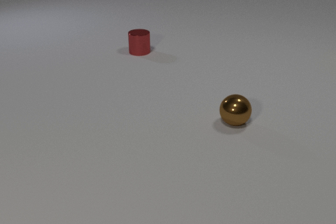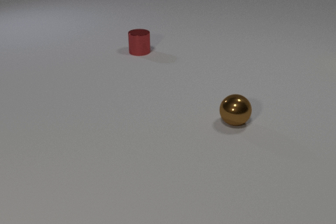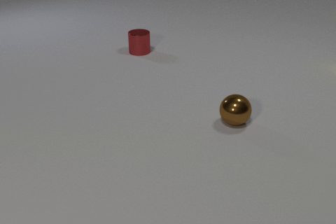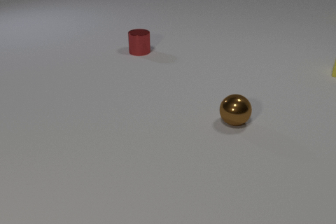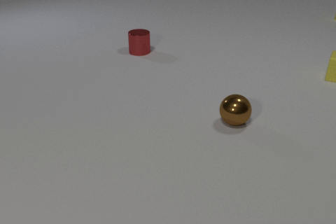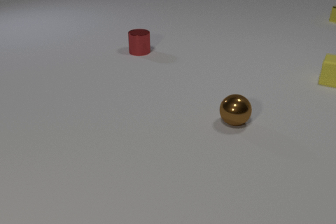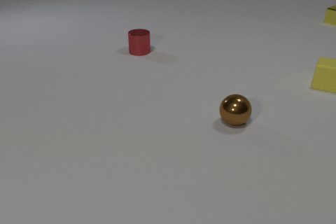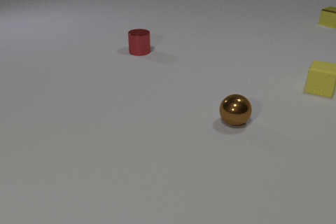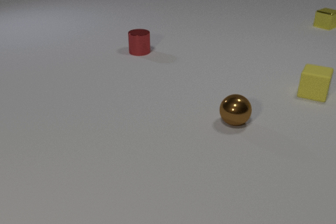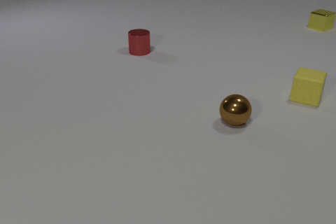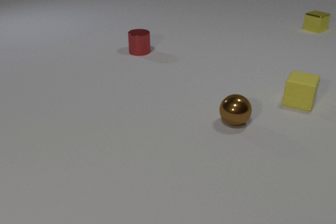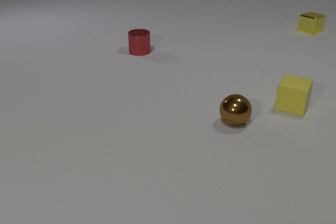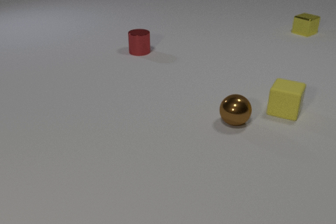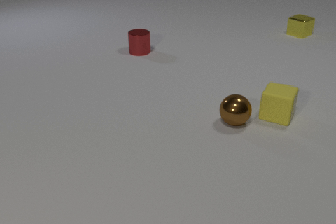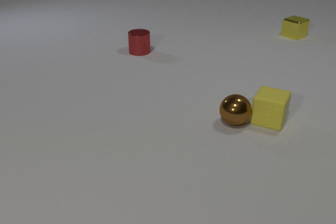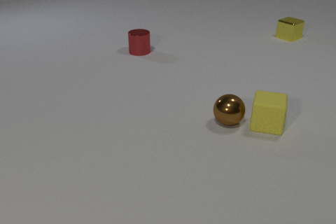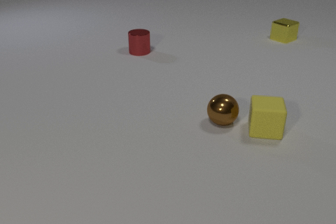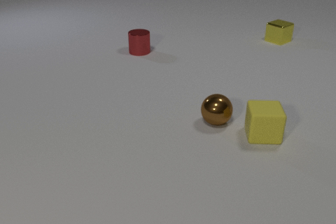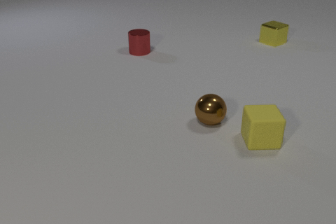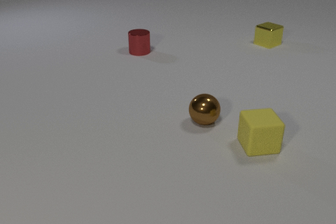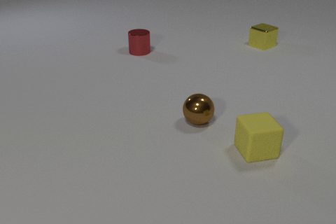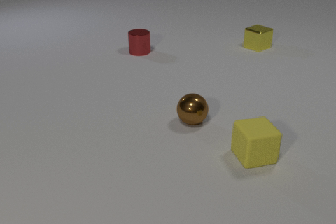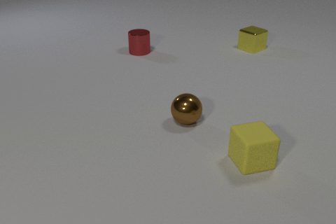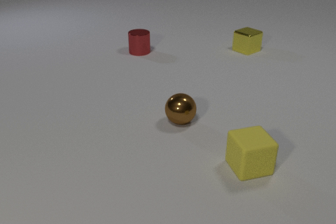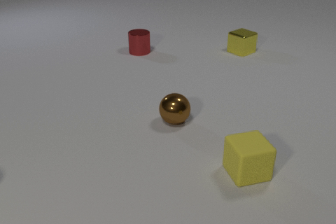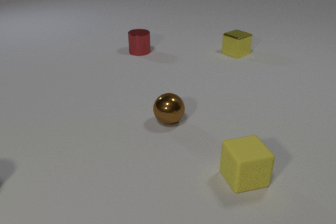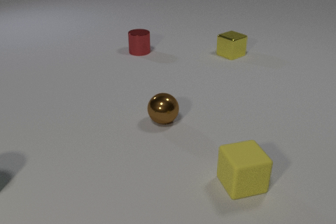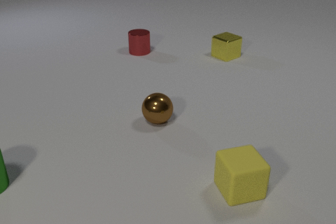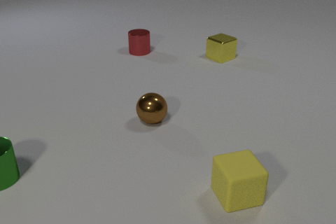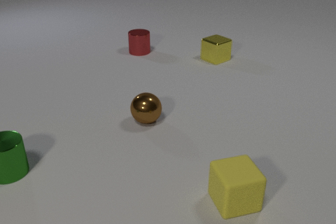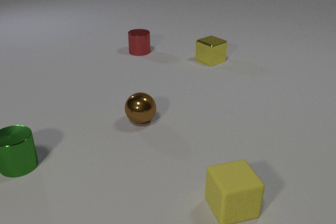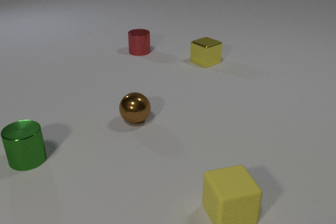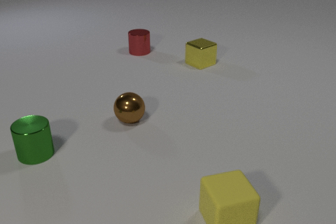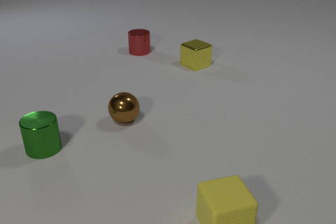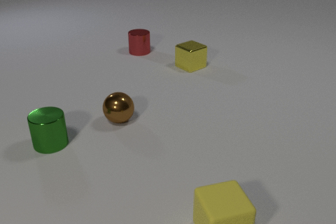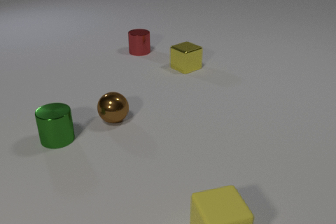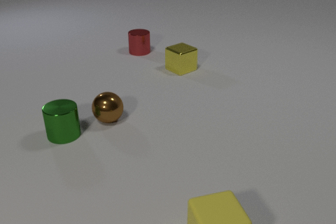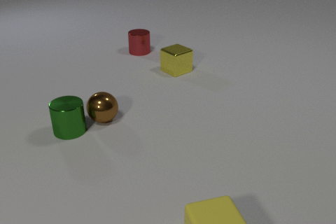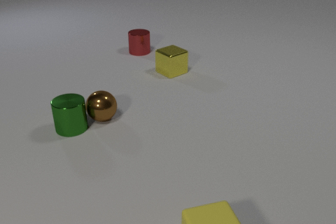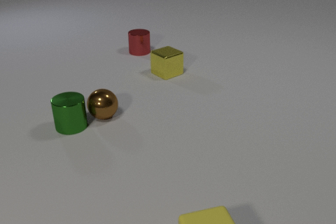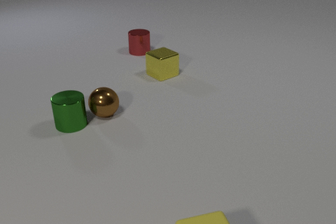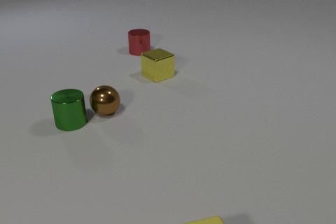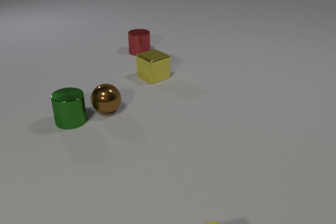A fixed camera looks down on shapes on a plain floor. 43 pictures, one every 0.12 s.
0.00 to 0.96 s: The yellow rubber cube comes in at the right edge, slides toward the camera and to the left. The yellow metal cube comes in at the right edge, slides toward the camera and to the left.
0.96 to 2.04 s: The yellow rubber cube slides toward the camera and to the left, spins so that its near face slides to the right, counterclockwise seen from above. The brown metal sphere rolls to the left. The yellow metal cube slides toward the camera and to the left. The yellow rubber cube and the brown metal sphere collide.
2.04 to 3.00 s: The yellow rubber cube slides toward the camera. The brown metal sphere rolls to the left. The yellow metal cube slides toward the camera and to the left.
3.00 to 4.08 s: The yellow rubber cube slides toward the camera. The brown metal sphere rolls to the left. The green metal cylinder comes in at the left edge, slides to the right and away from the camera. The yellow metal cube slides to the left and toward the camera.
4.08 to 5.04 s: The yellow rubber cube slides toward the camera. The brown metal sphere rolls away from the camera and to the left. The green metal cylinder slides away from the camera and to the right. The yellow metal cube slides to the left and toward the camera. The brown metal sphere and the green metal cylinder collide.
Are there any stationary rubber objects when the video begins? no.
What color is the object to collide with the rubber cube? brown.
What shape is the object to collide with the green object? sphere.
